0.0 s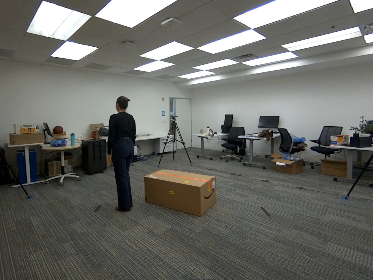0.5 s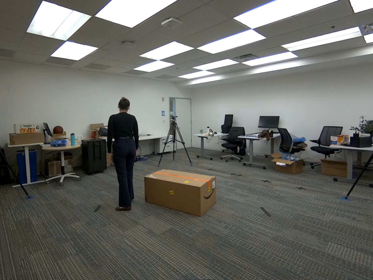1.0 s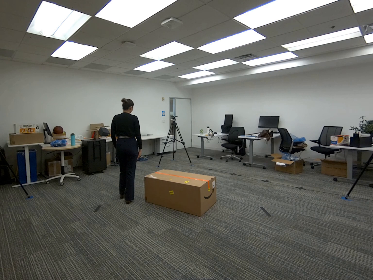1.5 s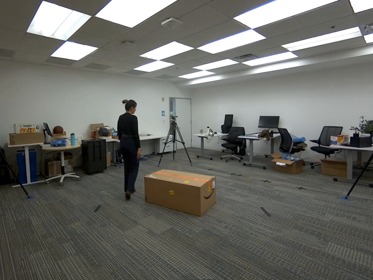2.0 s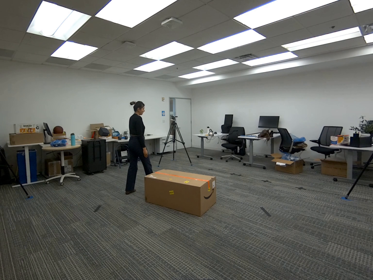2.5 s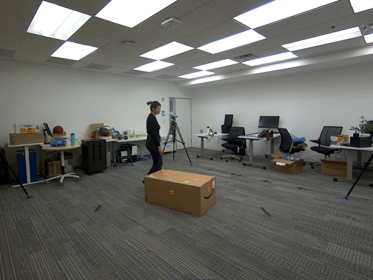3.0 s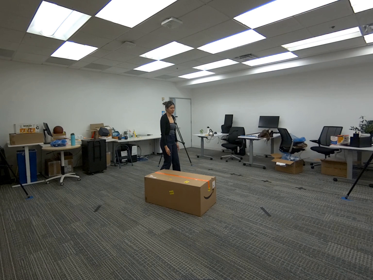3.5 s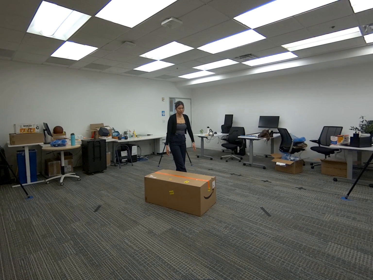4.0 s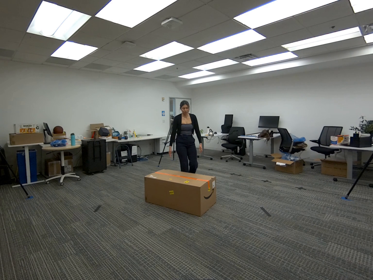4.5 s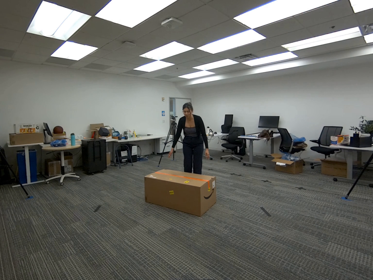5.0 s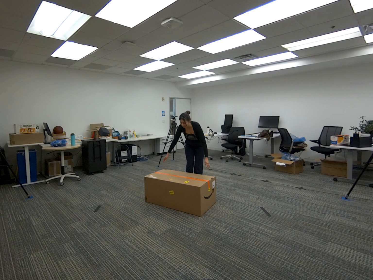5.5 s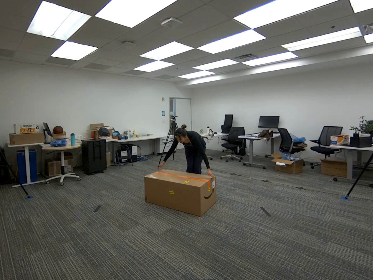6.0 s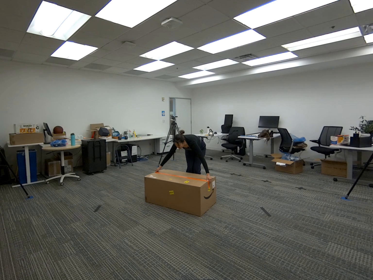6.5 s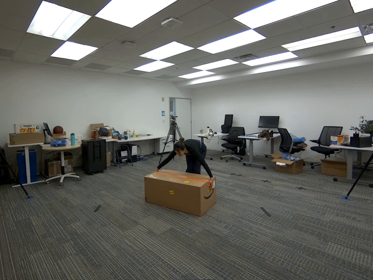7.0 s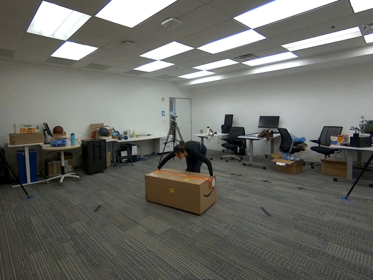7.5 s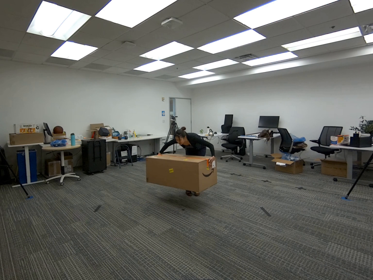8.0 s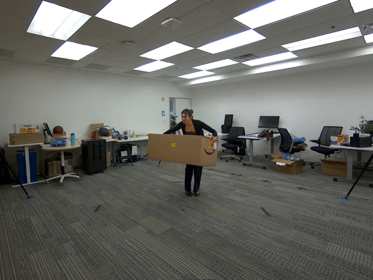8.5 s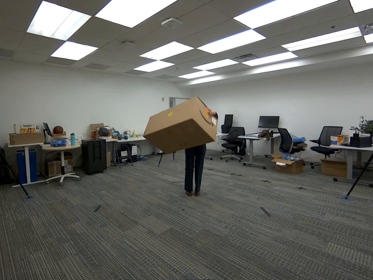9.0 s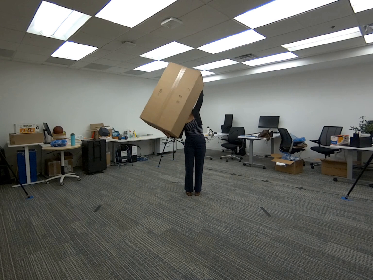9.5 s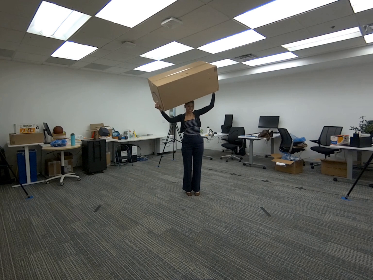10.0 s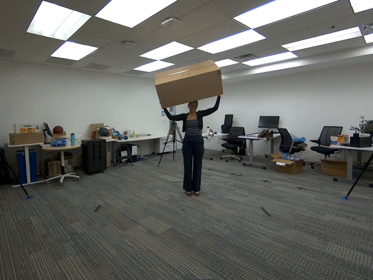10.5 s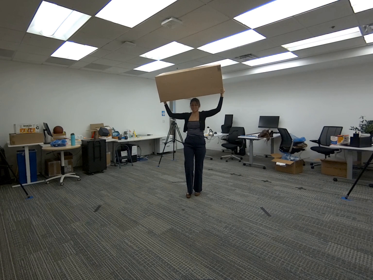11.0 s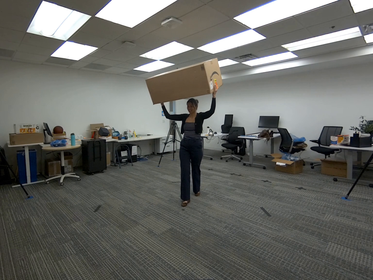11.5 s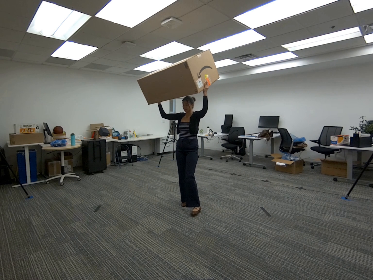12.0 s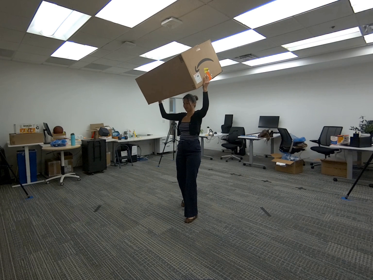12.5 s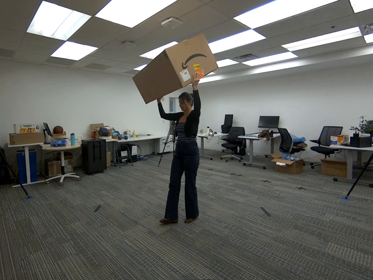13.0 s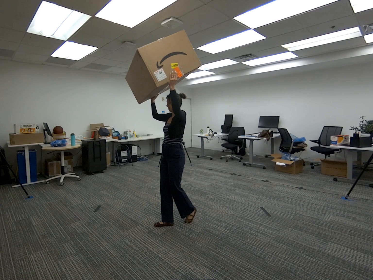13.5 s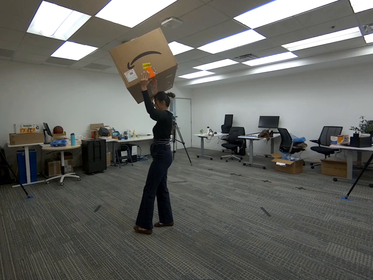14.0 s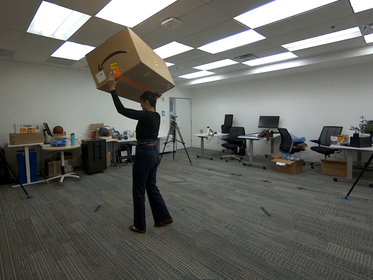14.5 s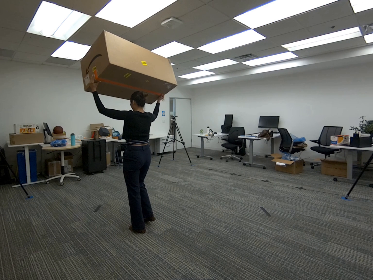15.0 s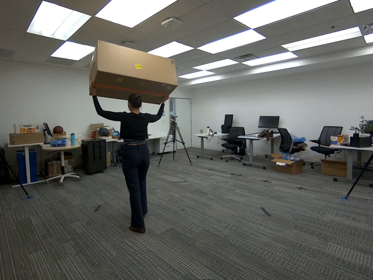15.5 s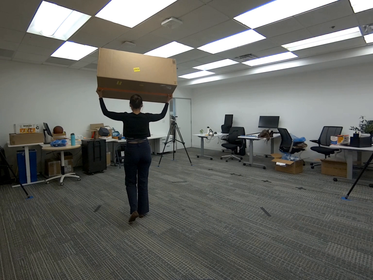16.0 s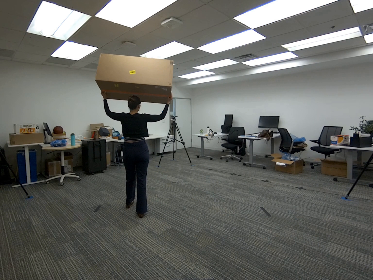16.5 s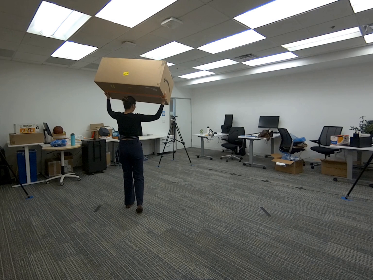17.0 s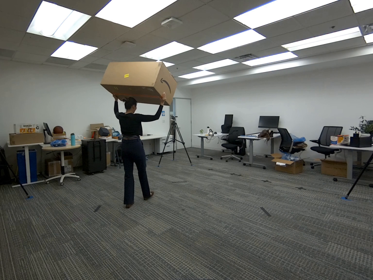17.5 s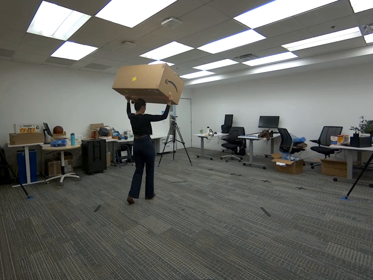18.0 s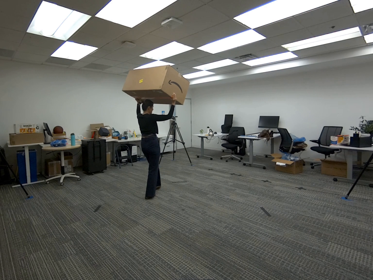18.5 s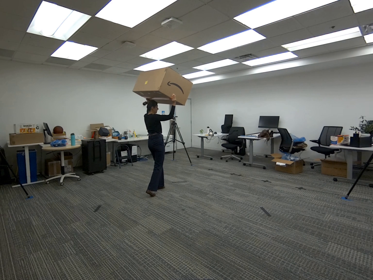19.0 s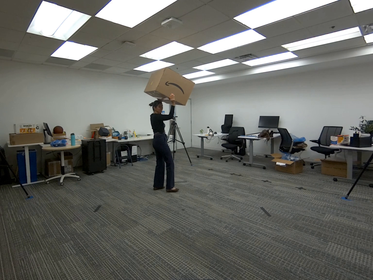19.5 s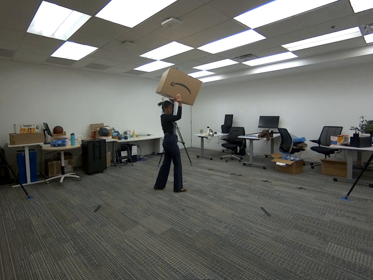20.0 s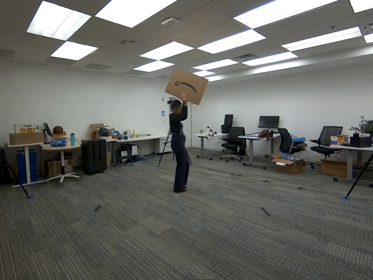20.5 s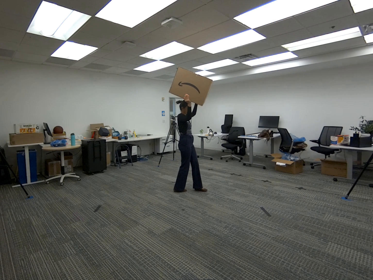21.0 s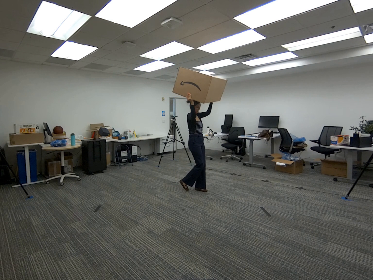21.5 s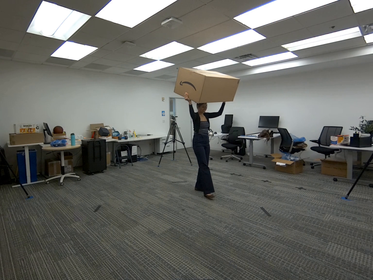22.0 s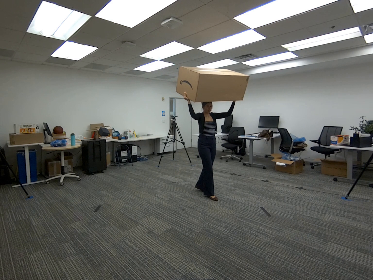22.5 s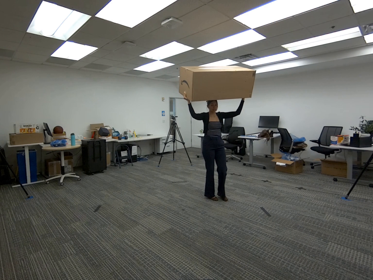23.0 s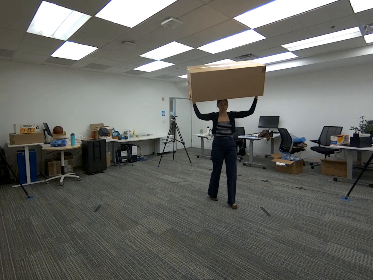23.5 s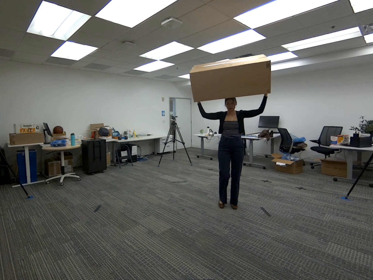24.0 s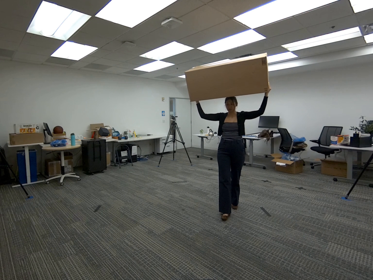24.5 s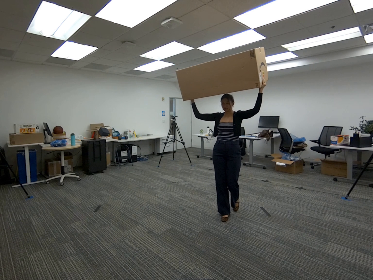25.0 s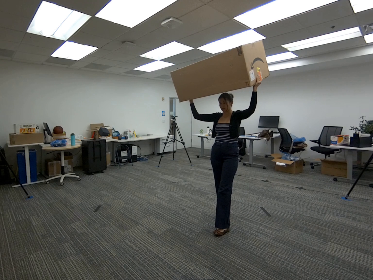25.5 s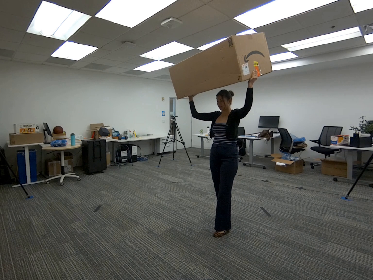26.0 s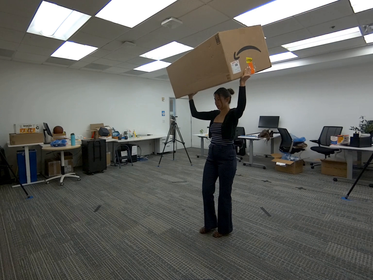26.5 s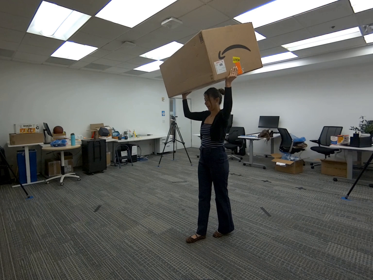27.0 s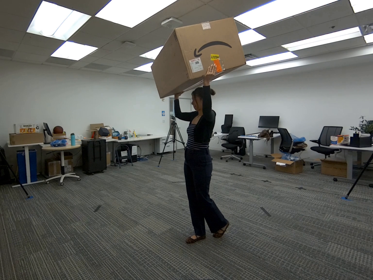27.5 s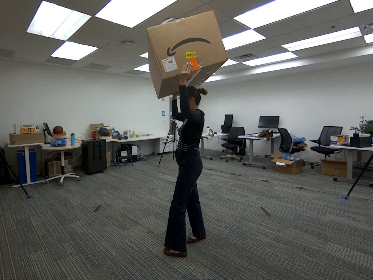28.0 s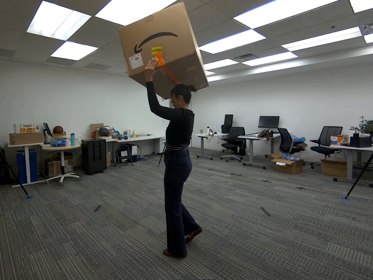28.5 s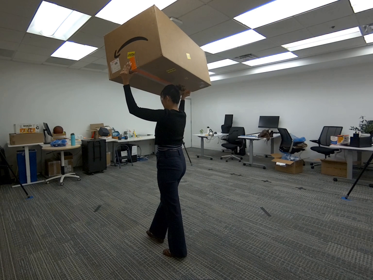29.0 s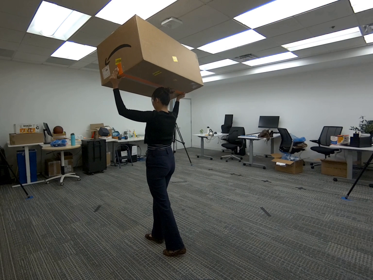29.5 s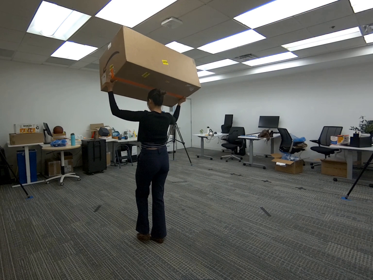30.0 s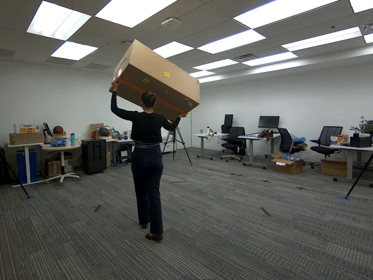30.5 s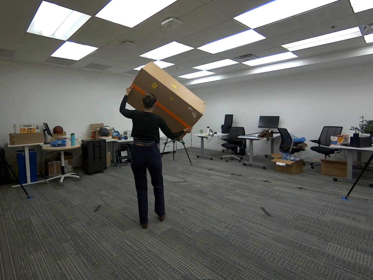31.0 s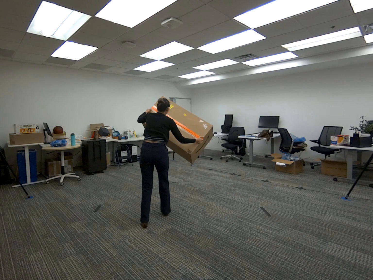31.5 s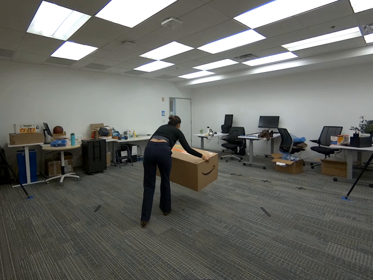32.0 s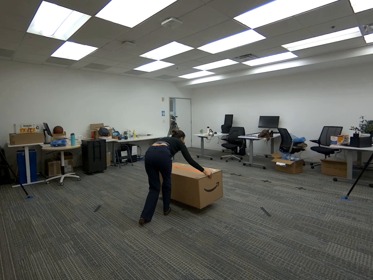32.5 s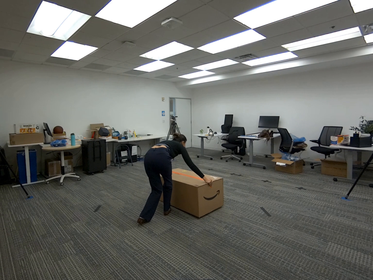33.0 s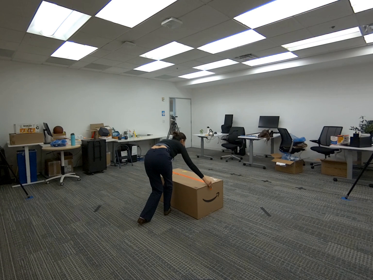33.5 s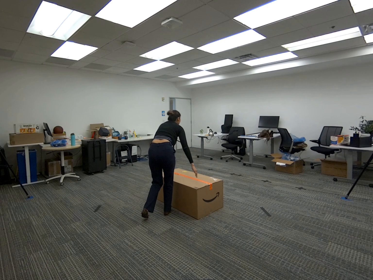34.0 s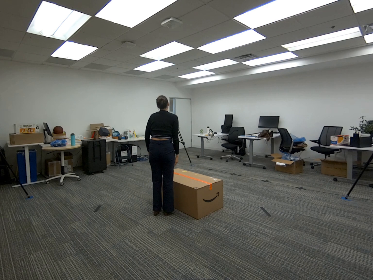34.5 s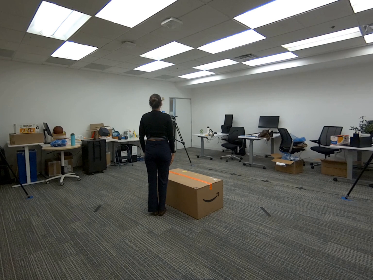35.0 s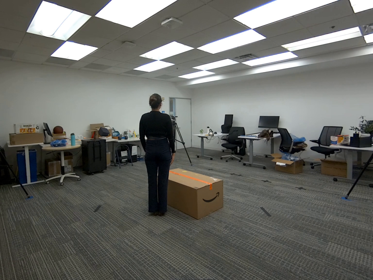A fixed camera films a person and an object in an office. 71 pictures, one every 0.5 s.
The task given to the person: Walk to the giant cardboard box on the ground and place both hands on it. Lift the box above your head and walk around while holding it overhead. Continue walking until you are finished, then lower the box and place it back on the ground.
